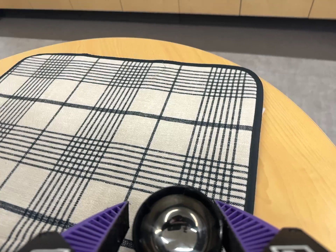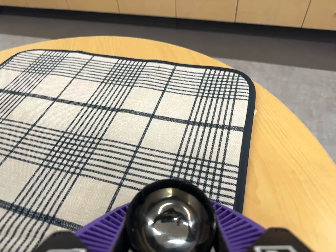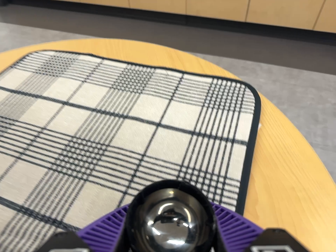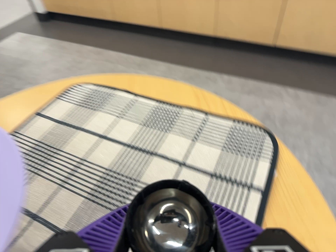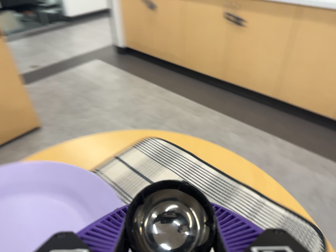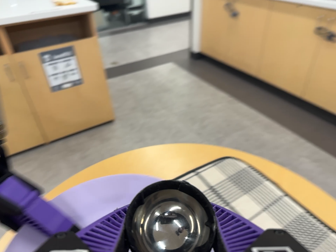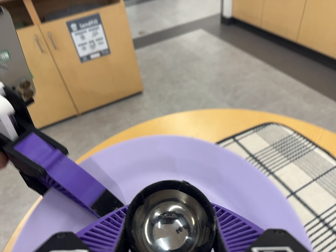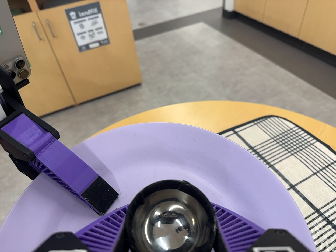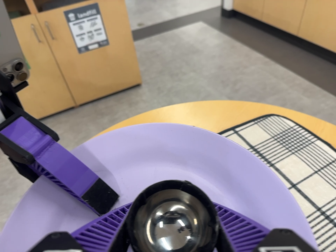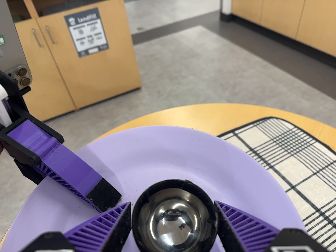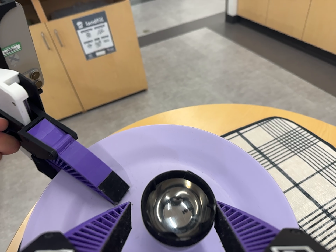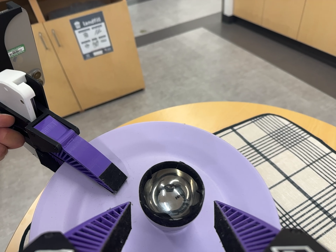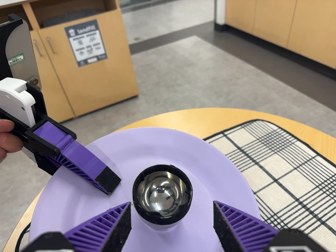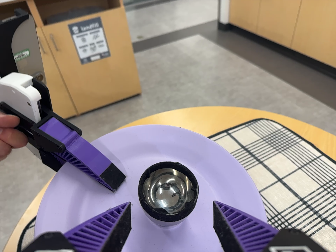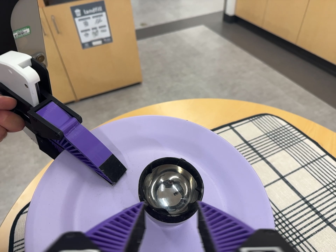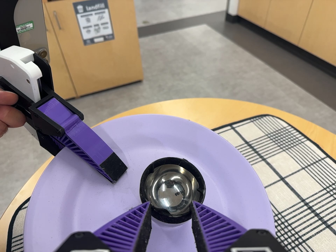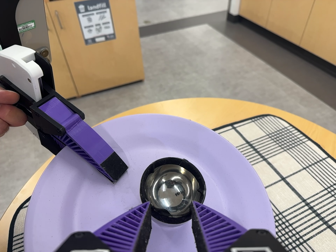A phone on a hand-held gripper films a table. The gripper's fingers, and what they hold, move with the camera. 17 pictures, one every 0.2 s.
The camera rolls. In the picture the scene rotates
clockwise.
0.0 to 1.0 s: The scene slides to the right, as the camera pans about 25 degrees to its left. It travels toward the top of its view, backward and to its left, about 24 cm, so close, fixed things drift downward. Its aim tips toward the top of its view by about 10 degrees, and the scene shifts downward. It rolls about its line of sight by about 30 degrees, and the scene rotates clockwise.
1.0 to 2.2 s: The camera travels toward the bottom of its view, about 5 cm, so close, fixed things drift upward.
2.2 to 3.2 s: The camera shifts only a little, or ends up much as it began.
The film runs backward here.
